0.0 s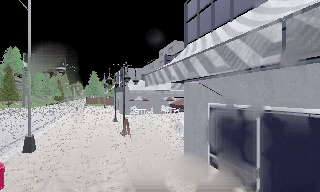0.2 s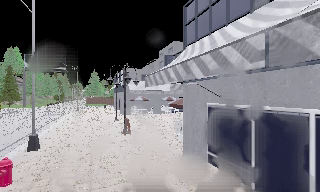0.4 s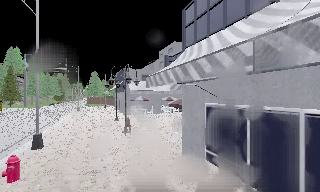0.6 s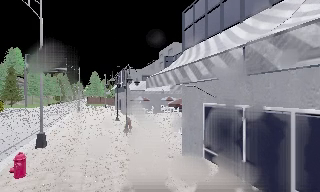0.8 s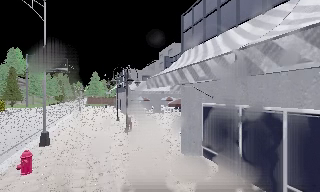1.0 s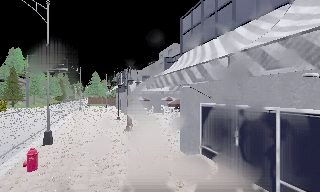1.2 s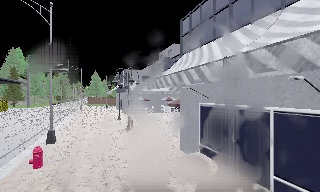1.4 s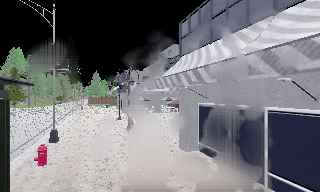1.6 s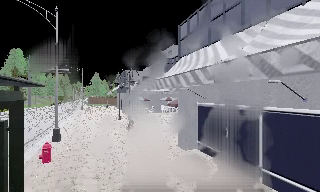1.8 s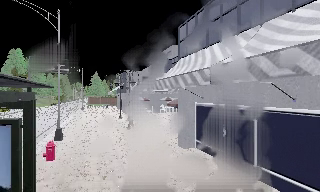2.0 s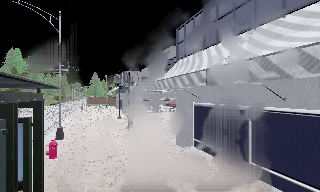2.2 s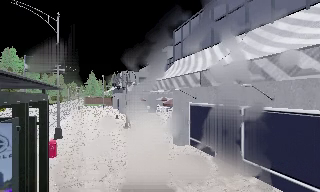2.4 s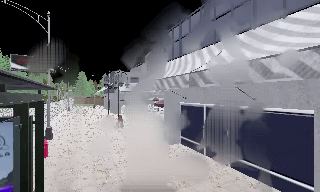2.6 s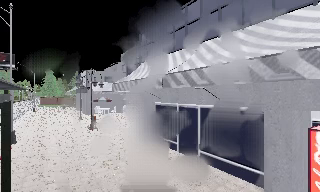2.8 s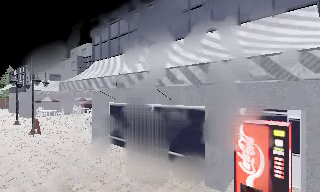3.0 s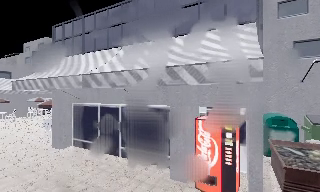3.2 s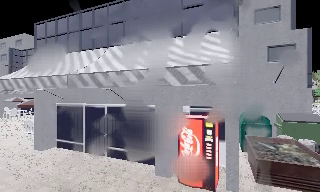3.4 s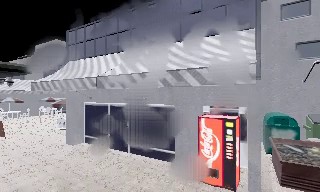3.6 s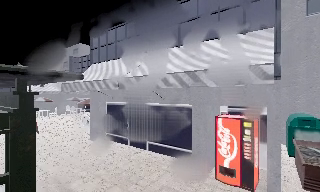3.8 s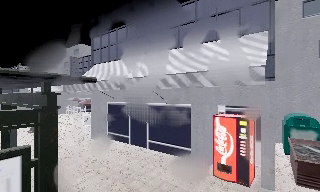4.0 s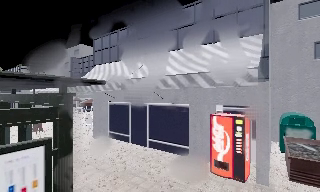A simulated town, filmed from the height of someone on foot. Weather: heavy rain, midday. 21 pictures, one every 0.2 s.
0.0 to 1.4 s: The camera travels backward, about 1.5 m, so what stands in front gets smaller.
1.4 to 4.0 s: The scene slides to the left, as the camera pans about 30 degrees to its right. It travels backward, about 3 m.
The film runs backward here.
